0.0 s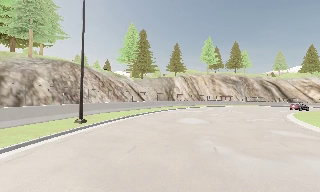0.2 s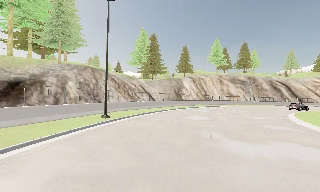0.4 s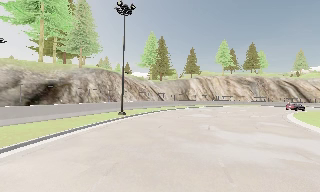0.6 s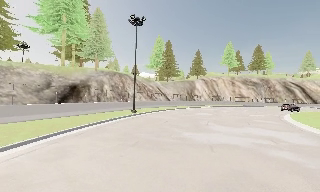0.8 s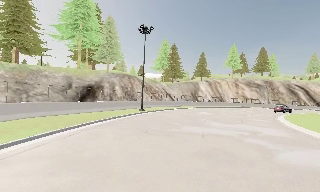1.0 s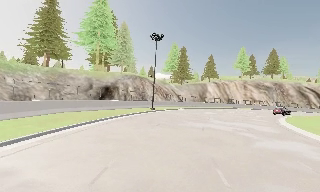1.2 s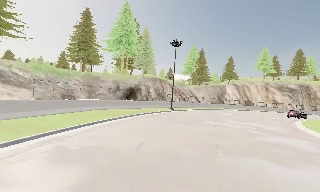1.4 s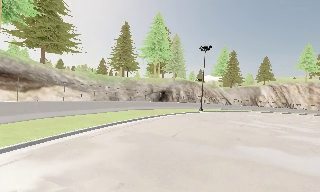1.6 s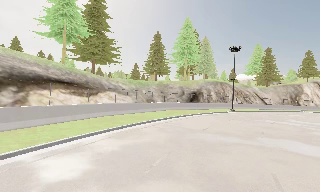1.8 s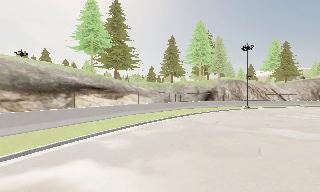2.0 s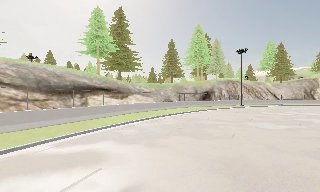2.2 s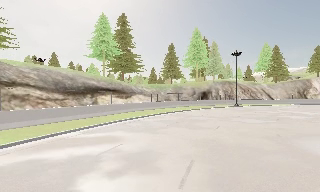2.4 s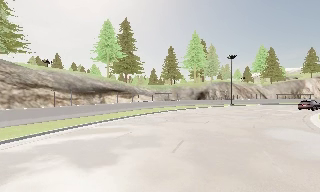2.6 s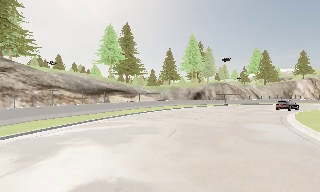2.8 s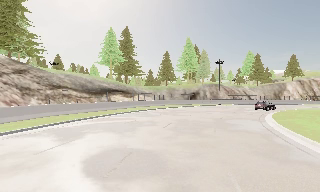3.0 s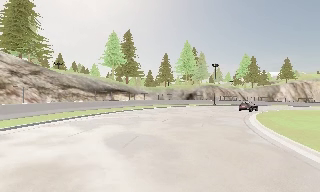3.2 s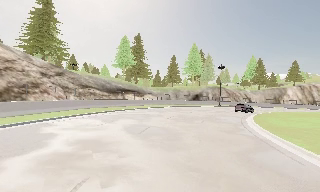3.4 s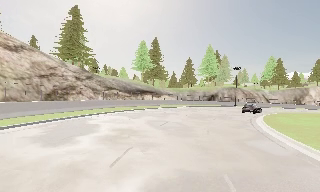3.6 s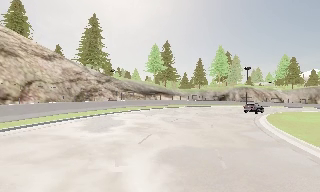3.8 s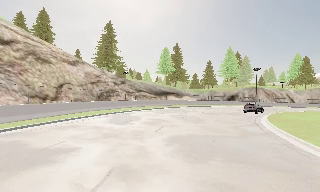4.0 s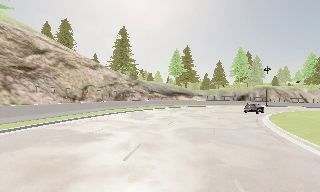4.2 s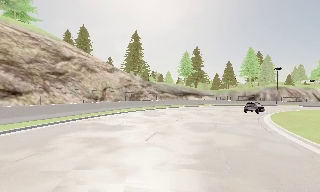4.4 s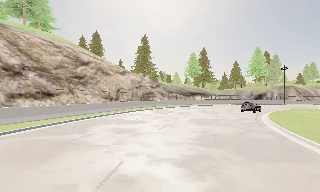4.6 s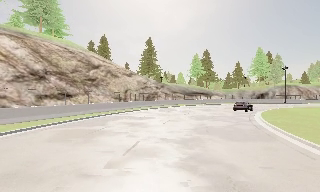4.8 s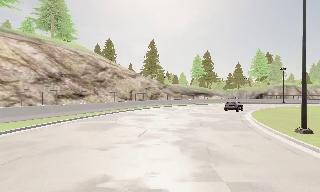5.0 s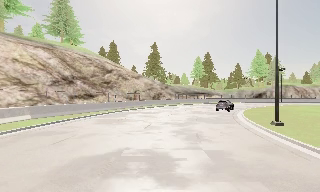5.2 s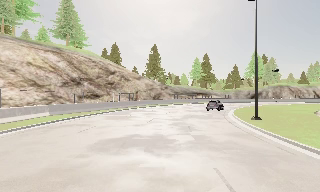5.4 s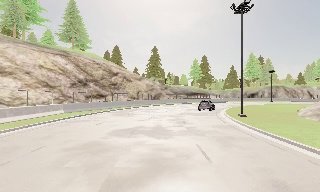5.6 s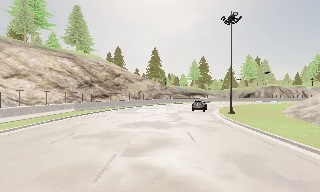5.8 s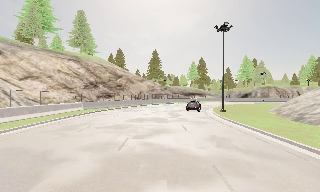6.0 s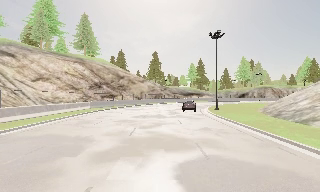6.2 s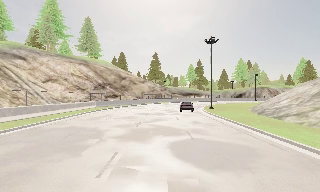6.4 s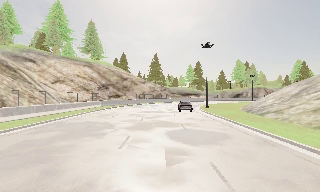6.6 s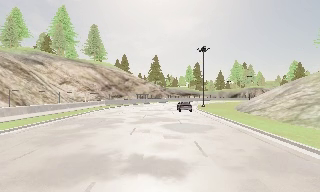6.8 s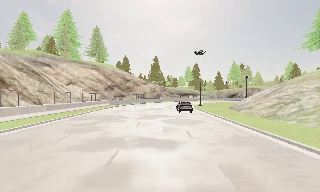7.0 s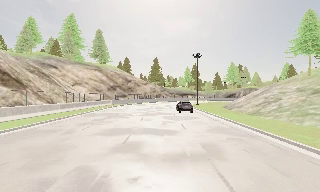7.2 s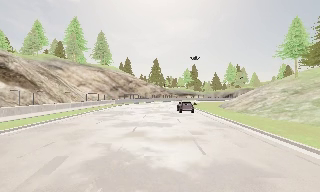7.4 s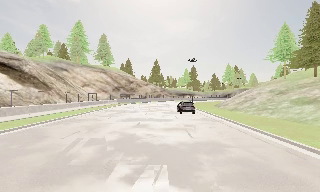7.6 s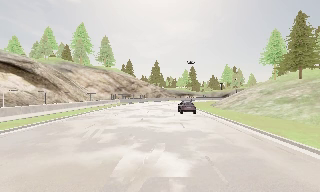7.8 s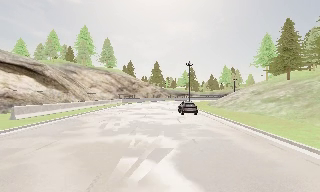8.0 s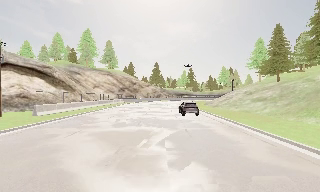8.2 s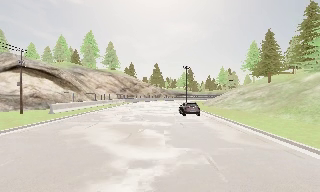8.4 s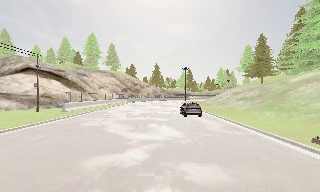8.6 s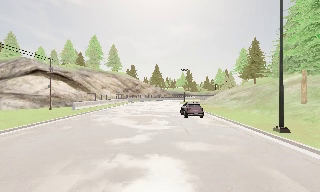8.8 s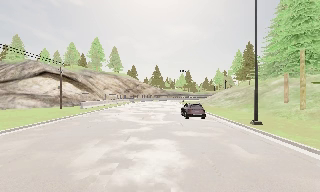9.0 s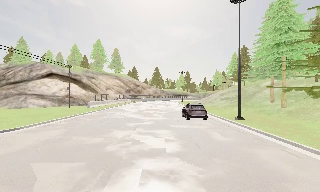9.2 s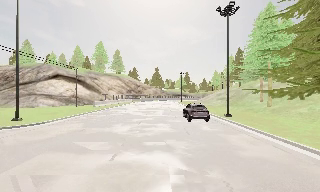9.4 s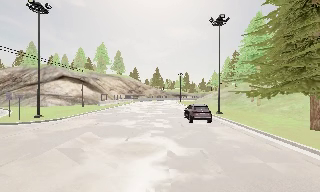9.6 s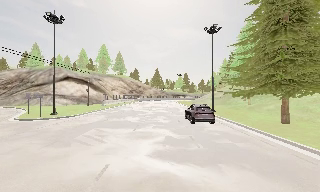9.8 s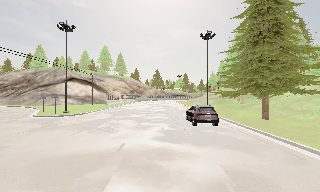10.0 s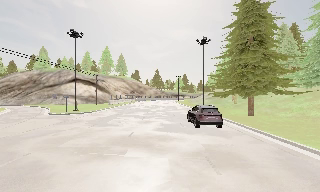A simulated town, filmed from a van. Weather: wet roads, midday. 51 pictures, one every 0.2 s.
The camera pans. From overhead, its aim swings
counterclockwise.
The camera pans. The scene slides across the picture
to the right.
0.0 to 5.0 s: The camera pans to its left, which is counterclockwise from overhead, by about 75 degrees. It travels backward, about 65 m.
5.0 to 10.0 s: The camera travels backward, about 65 m, so what stands in front gets smaller.
The film runs backward here.
